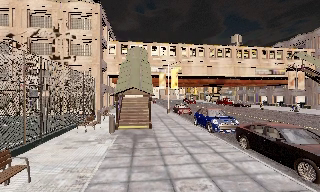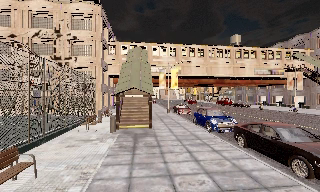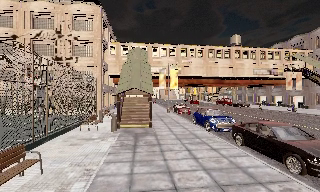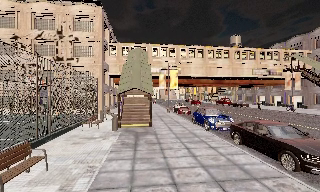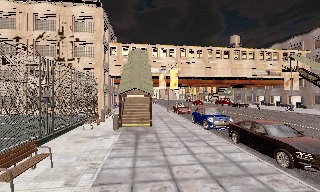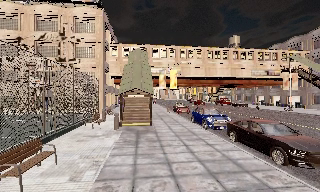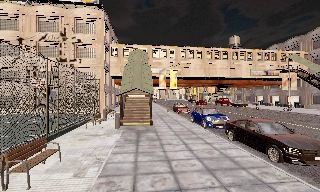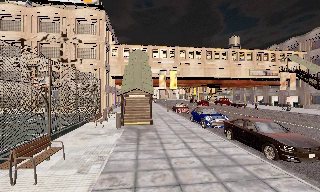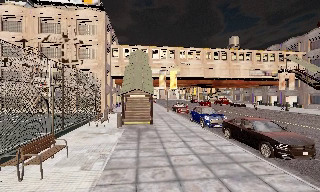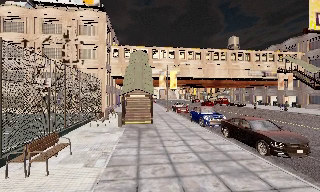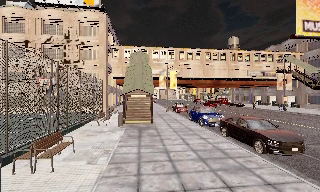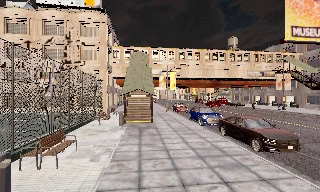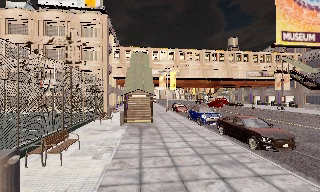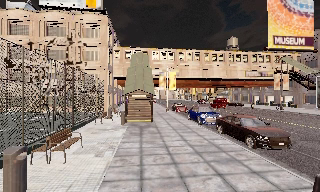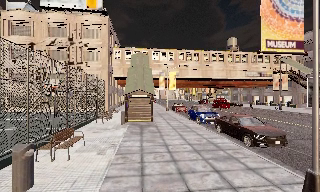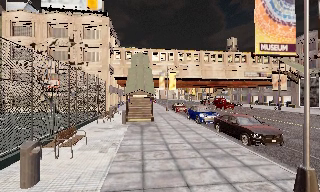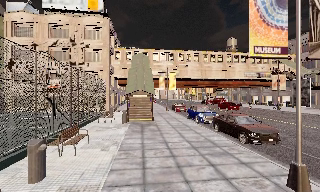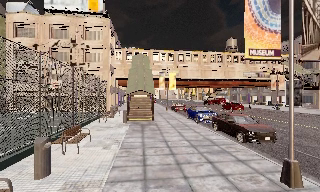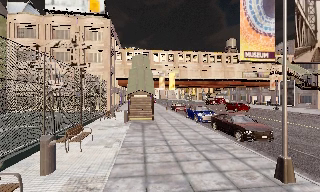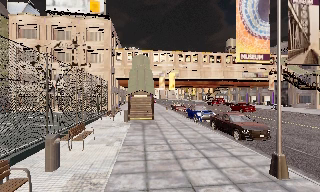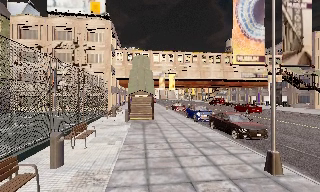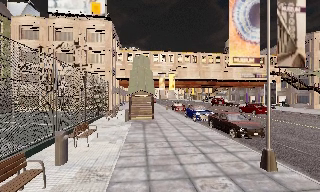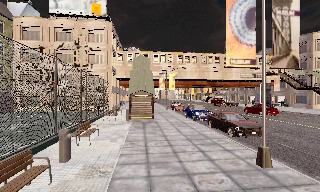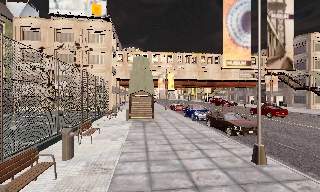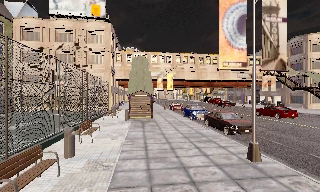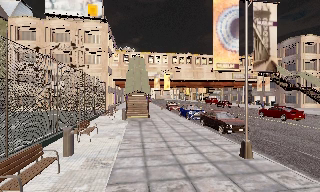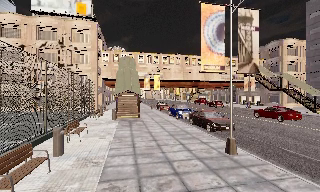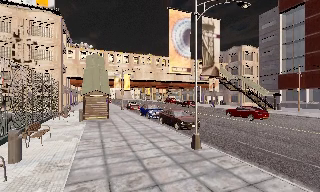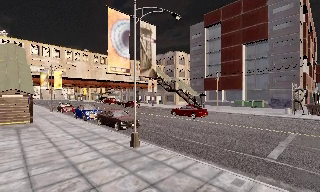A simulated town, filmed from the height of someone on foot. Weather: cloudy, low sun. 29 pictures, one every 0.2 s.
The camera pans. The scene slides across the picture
to the left.
The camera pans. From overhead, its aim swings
clockwise.
0.0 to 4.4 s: The camera travels backward, about 5 m, so what stands in front gets smaller.
4.4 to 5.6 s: The scene slides to the left, as the camera pans about 35 degrees to its right. It travels backward, about 1.5 m.
The film runs backward here.
